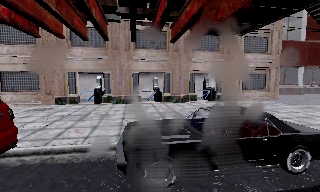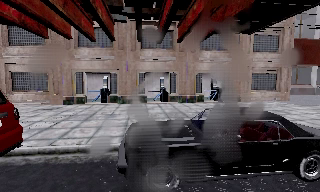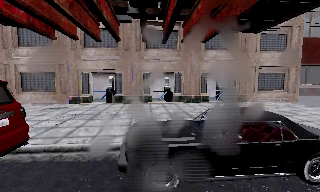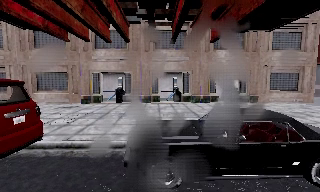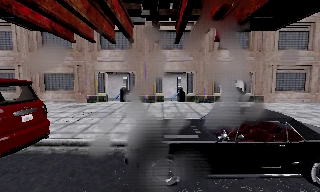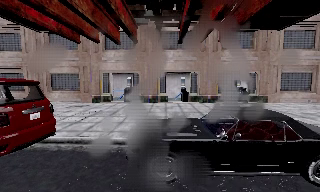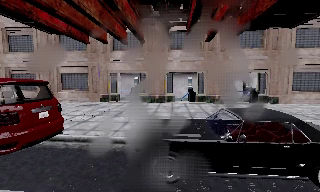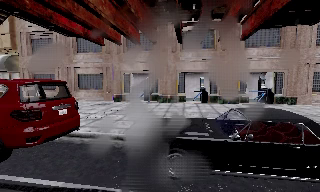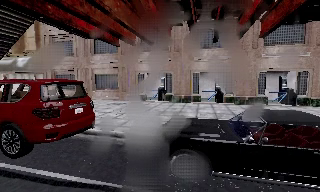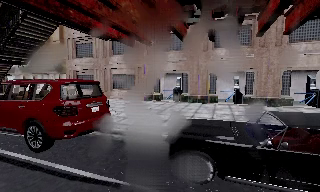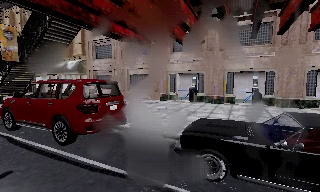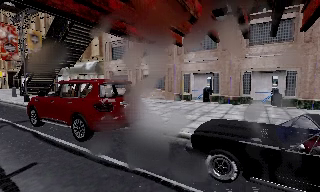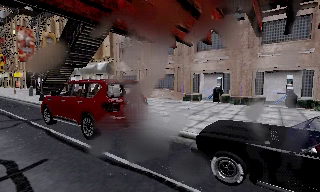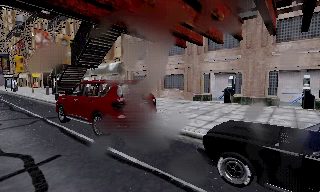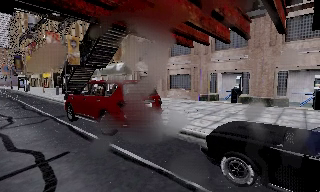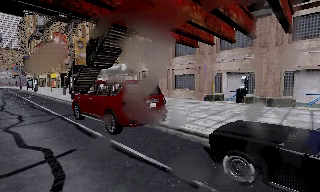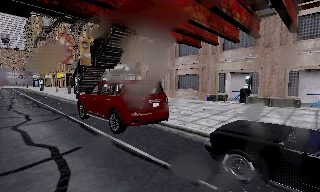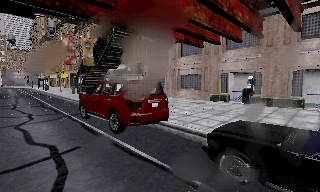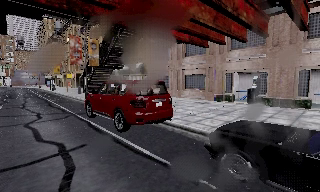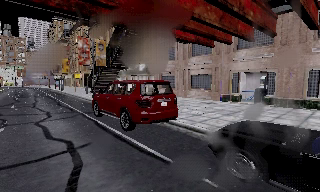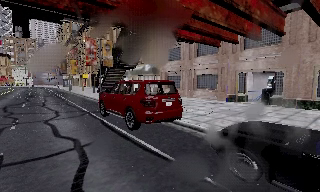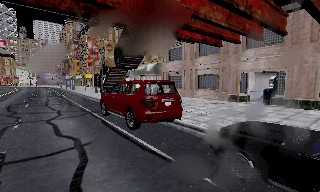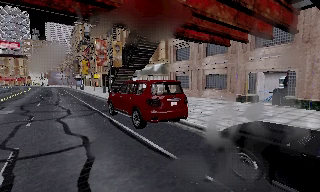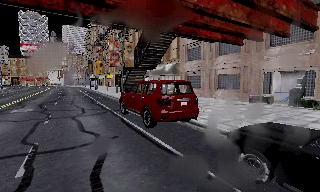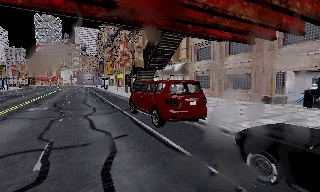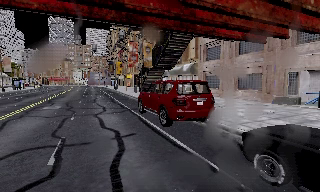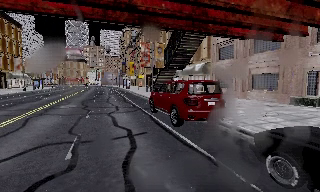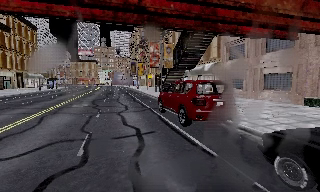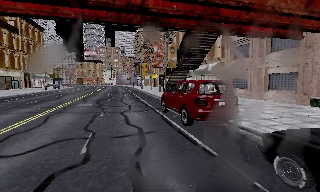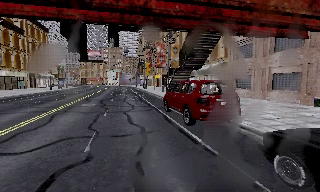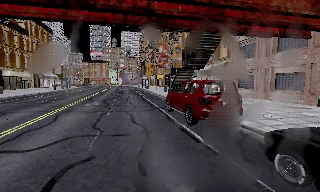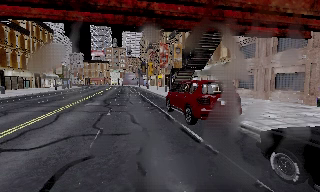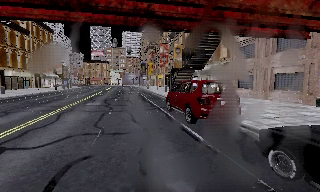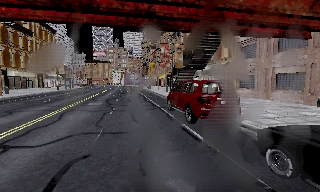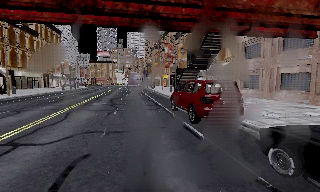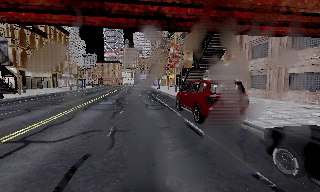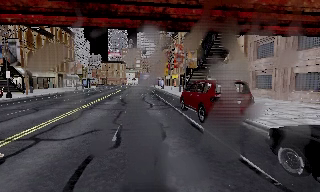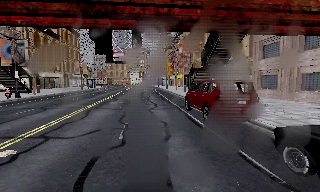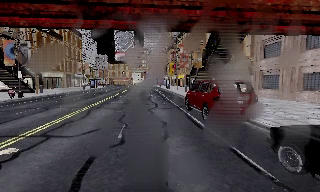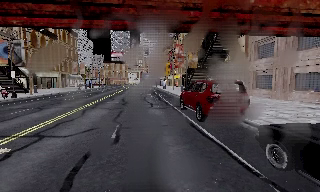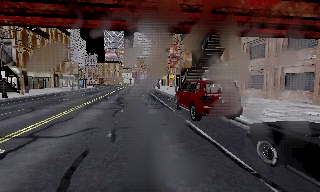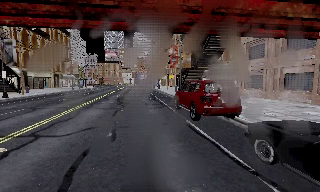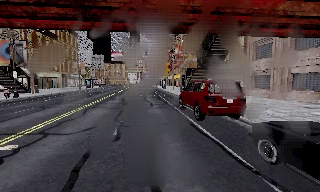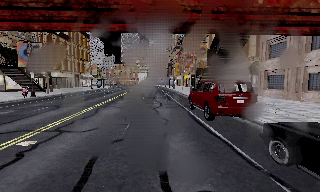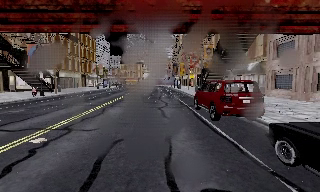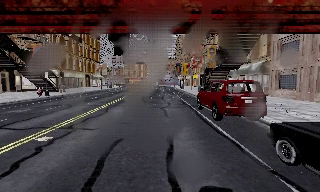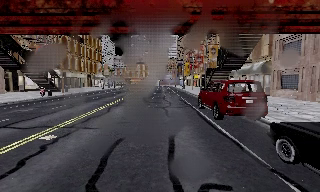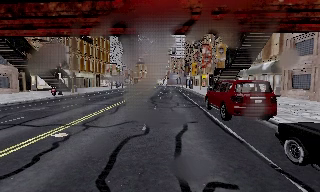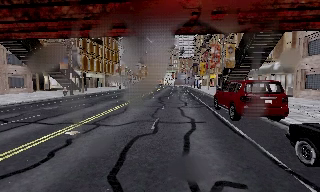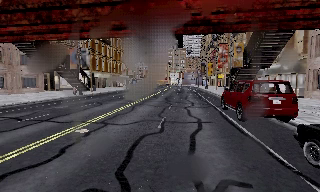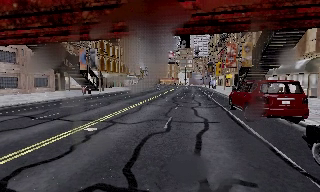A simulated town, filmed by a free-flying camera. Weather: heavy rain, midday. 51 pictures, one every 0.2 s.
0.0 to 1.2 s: The camera pans to its left, which is counterclockwise from overhead, by about 15 degrees. It travels to its right, about 0.5 m.
1.2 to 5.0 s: The camera swings to its left by about 60 degrees, and the scene slides to the right. It travels backward and to its right, about 2 m.
5.0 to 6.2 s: The camera swings to its left by about 10 degrees, and the scene slides to the right. It travels backward, about 0.5 m, so what stands in front gets smaller.
6.2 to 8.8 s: The camera swings to its left by about 10 degrees, and the scene slides to the right. It travels backward, about 1 m, so what stands in front gets smaller.
8.8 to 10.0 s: The camera pans to its left, which is counterclockwise from overhead, by about 10 degrees. It travels backward, about 0.5 m, so what stands in front gets smaller.
The film runs backward here.
